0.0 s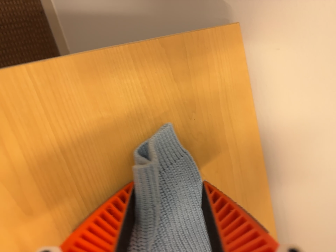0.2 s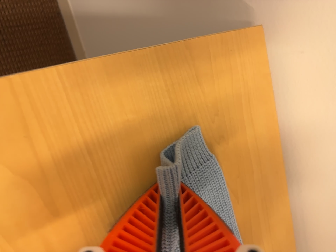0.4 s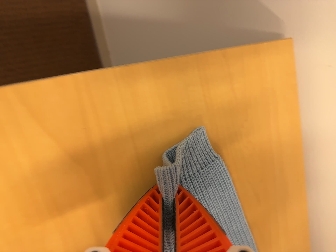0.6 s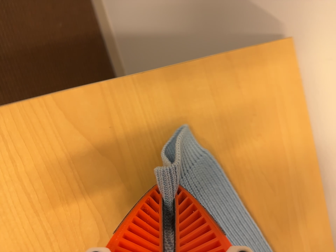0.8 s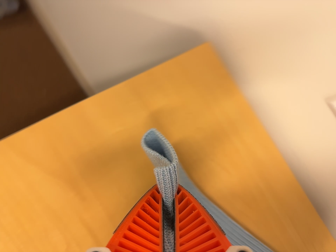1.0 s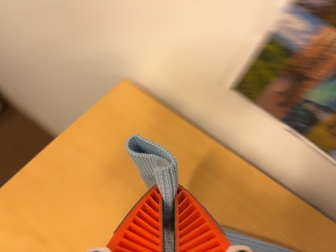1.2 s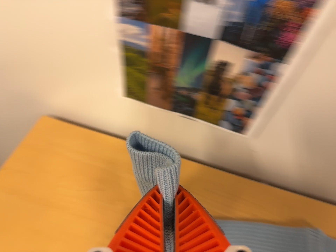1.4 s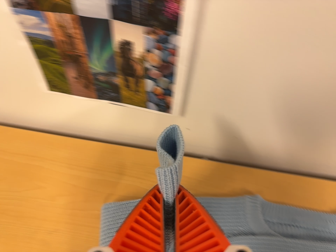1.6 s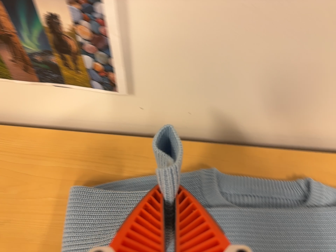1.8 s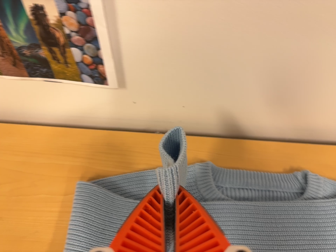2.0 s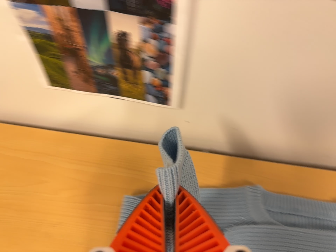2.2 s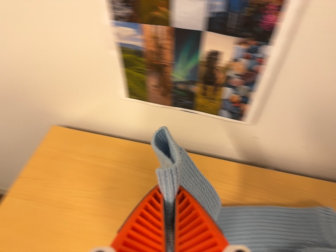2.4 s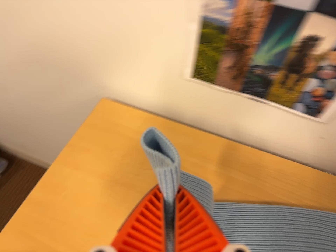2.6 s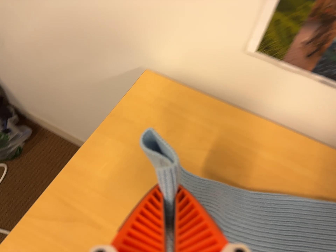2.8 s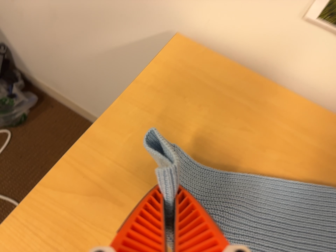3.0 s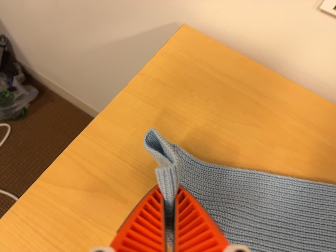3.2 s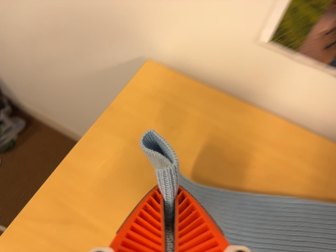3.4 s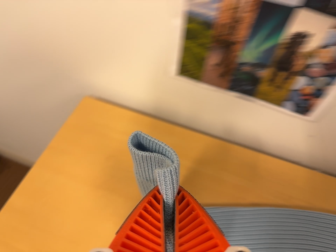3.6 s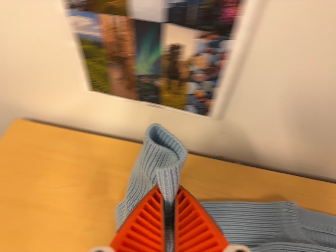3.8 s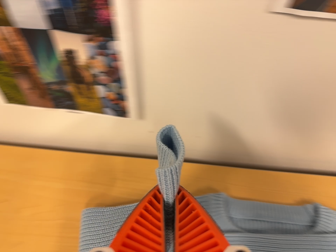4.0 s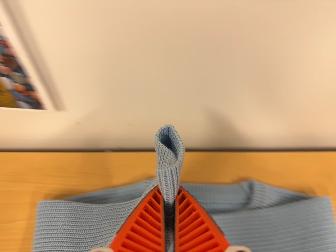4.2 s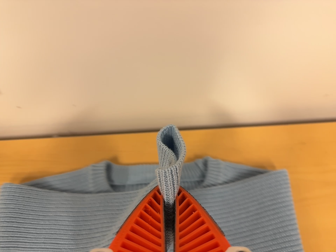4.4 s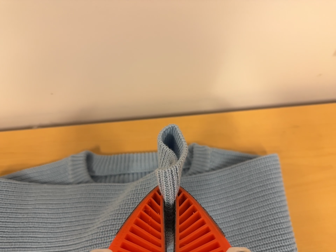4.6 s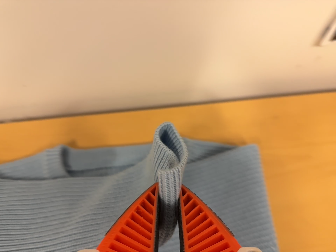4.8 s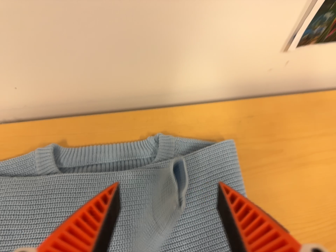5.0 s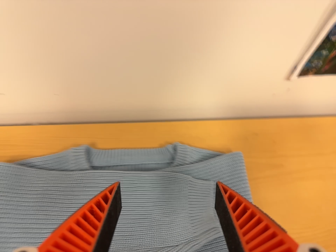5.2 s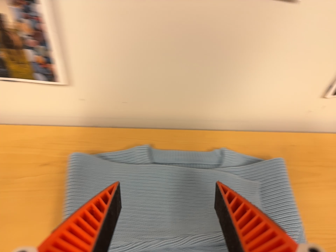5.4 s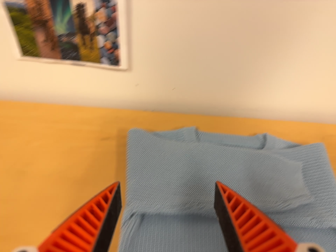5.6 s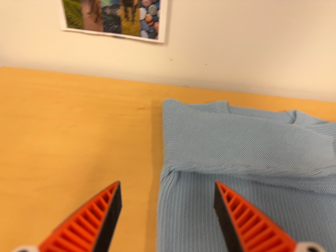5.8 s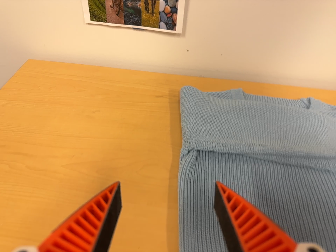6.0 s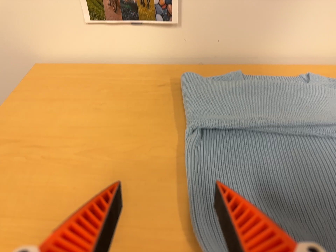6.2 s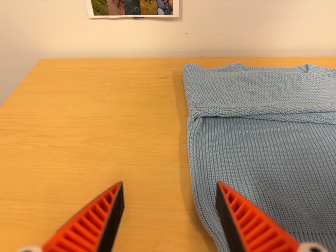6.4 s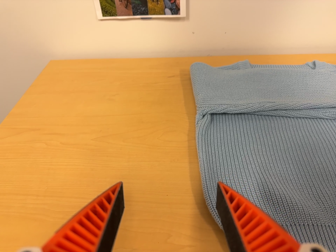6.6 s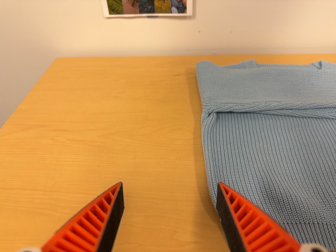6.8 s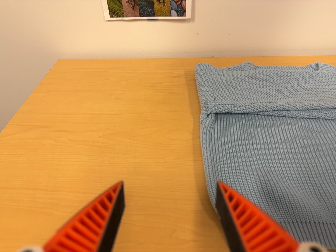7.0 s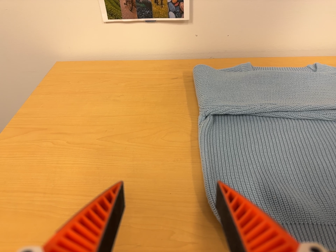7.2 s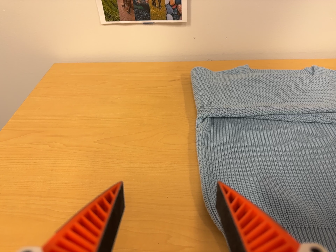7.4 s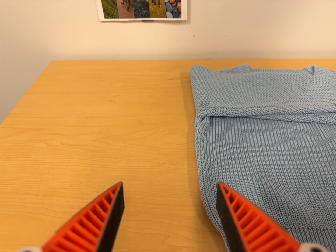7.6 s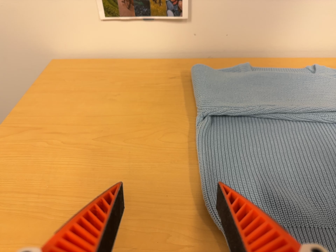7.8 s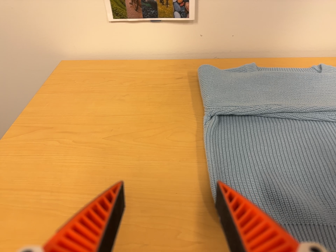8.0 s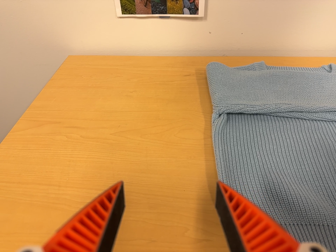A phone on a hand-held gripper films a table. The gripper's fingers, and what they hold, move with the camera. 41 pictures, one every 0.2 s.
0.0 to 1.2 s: The camera pans to its left by about 10 degrees. It travels to its right and backward, about 34 cm, so close, fixed things drift to the left. Its aim tips toward the top of its view by about 25 degrees, and the scene shifts downward. It rolls about its line of sight by about 55 degrees, and the scene rotates counterclockwise.
1.2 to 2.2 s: The camera shifts only a little, or ends up much as it began.
2.2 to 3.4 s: The camera travels to its left, about 7 cm, so close, fixed things drift to the right.
3.4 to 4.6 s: The scene slides to the left, as the camera pans about 15 degrees to its right. It travels to its right, about 38 cm, so close, fixed things drift to the left. It rolls about its line of sight by about 25 degrees, and the scene rotates counterclockwise.
4.6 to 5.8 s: The camera travels backward, to its left and toward the bottom of its view, about 36 cm, so what stands in front gets smaller. Its aim tips toward the top of its view by about 15 degrees. It rolls about its line of sight by about 10 degrees, and the scene rotates clockwise.
5.8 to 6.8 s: The camera travels toward the bottom of its view and backward, about 9 cm, so close, fixed things drift upward.
6.8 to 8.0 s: The camera shifts only a little, or ends up much as it began.
The film runs forward here.
